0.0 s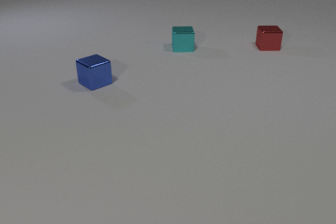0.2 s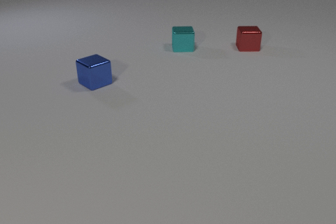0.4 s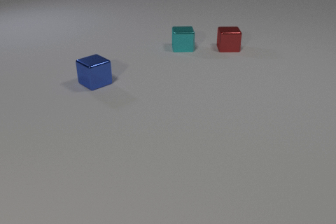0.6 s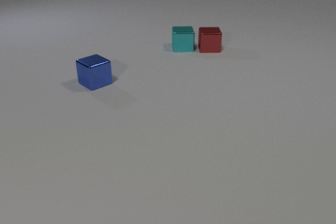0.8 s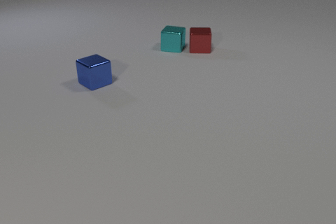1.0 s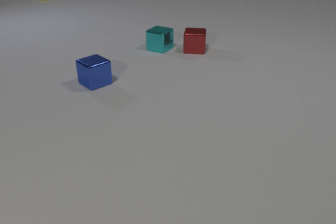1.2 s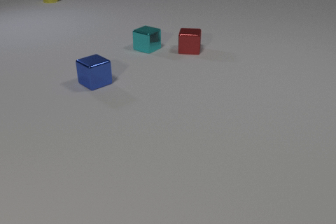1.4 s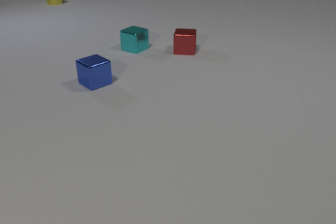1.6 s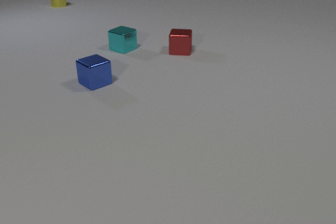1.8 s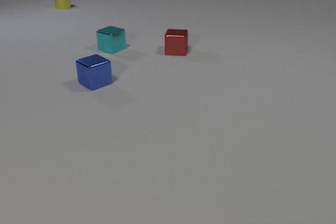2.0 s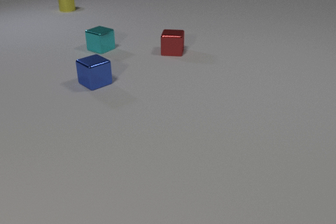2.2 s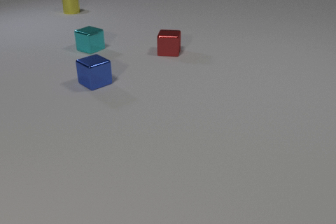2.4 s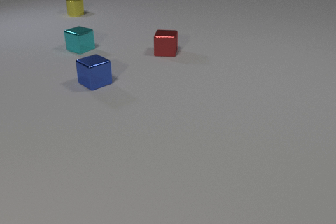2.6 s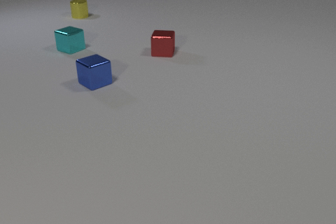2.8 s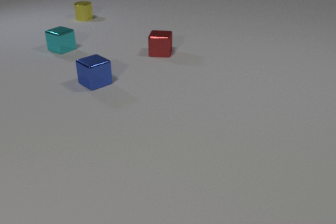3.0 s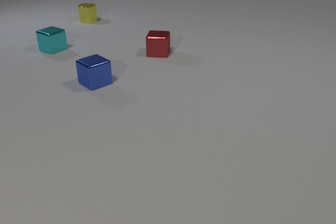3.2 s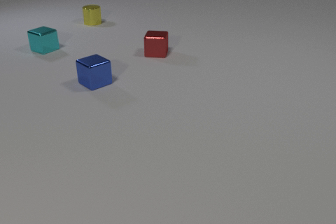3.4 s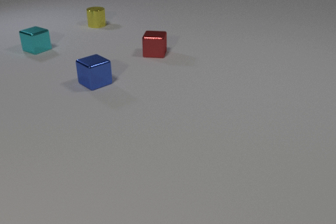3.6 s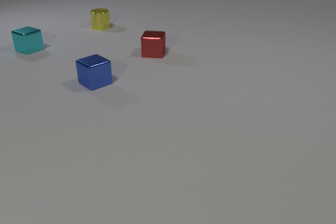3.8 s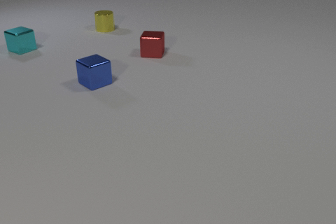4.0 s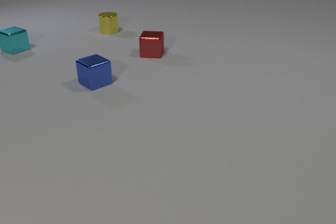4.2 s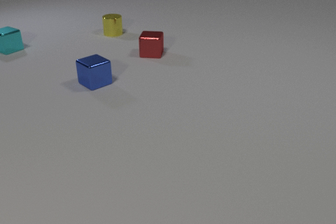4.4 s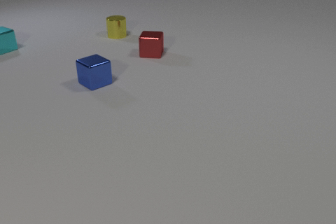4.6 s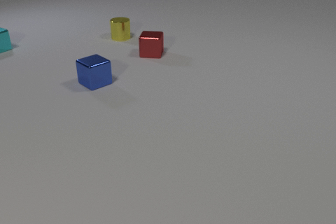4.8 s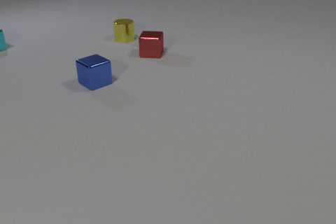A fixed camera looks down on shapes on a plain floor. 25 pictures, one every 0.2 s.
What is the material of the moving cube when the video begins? metal.
What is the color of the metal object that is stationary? blue.
Are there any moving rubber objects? no.
0.0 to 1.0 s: The red metal cube slides to the left. The cyan metal cube slides to the left, spins clockwise seen from above by about 30 degrees, its near face sliding to the left. The yellow metal cylinder comes in at the top edge, slides toward the camera. The red metal cube and the cyan metal cube collide.
1.0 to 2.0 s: The red metal cube slides to the left. The cyan metal cube slides to the left. The yellow metal cylinder slides toward the camera.
2.0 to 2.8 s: The red metal cube slides to the left. The cyan metal cube slides to the left. The yellow metal cylinder slides toward the camera and to the right.
2.8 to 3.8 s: The red metal cube slides to the left. The cyan metal cube slides to the left. The yellow metal cylinder slides toward the camera and to the right.
3.8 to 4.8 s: The cyan metal cube slides to the left. The yellow metal cylinder slides toward the camera and to the right.
